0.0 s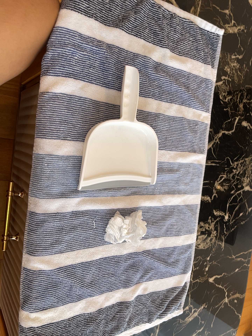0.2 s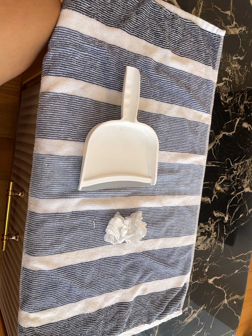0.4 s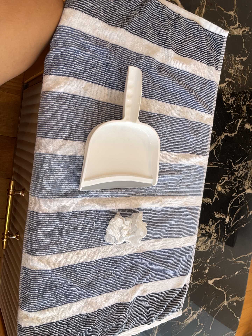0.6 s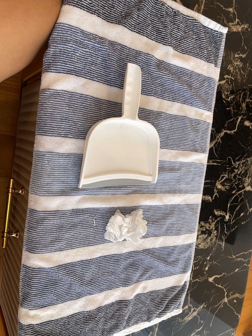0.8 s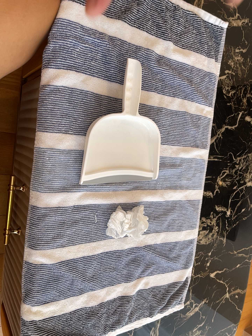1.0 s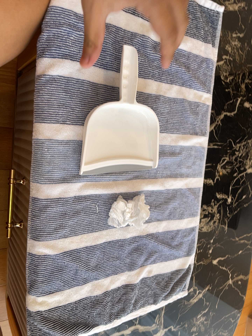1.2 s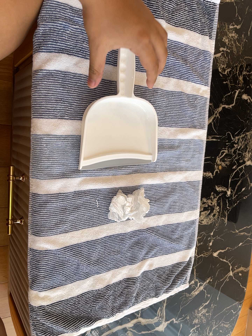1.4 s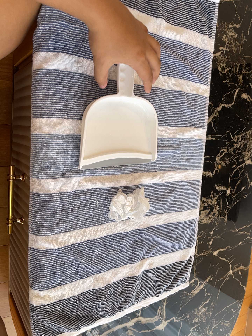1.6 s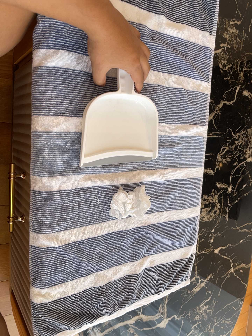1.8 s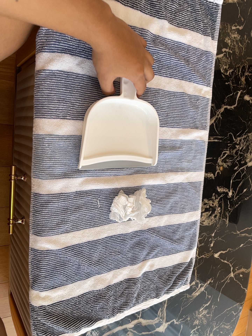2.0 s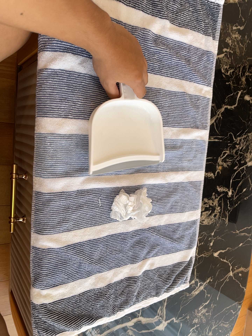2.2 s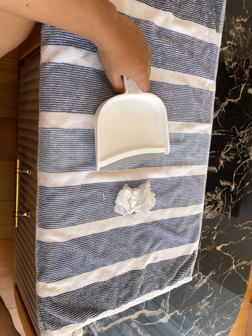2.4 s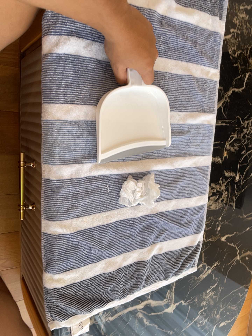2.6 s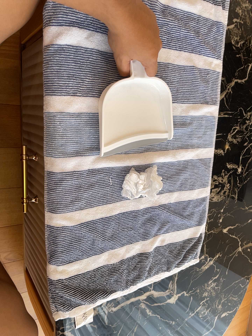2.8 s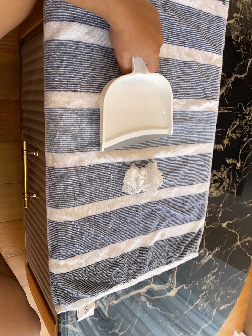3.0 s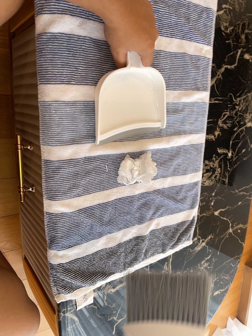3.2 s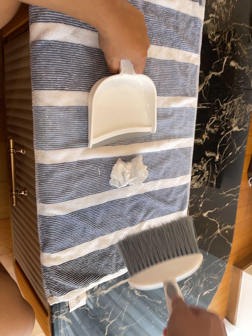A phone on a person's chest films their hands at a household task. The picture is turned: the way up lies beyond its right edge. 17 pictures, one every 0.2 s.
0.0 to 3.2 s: The camera's aim tips toward the bottom of its view by about 10 degrees, and the scene shifts upward.
The film runs forward here.
